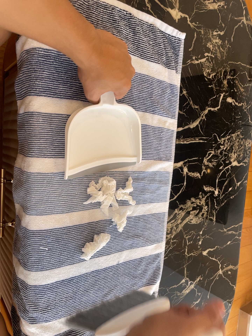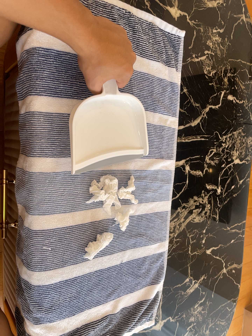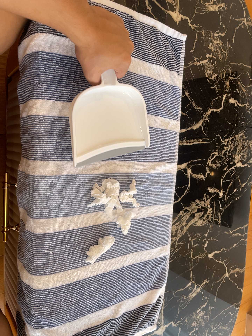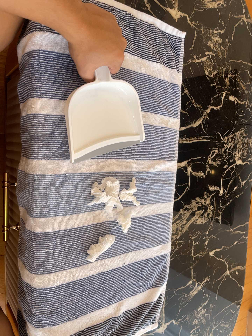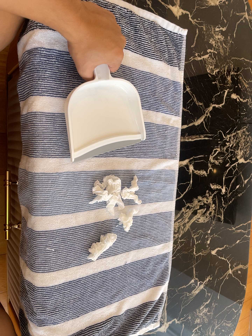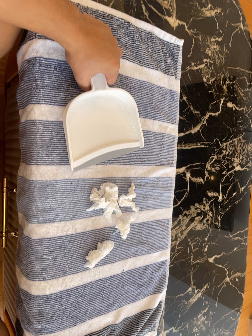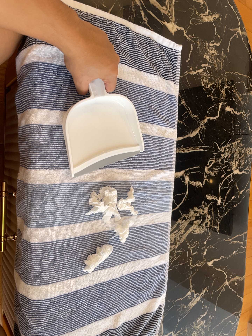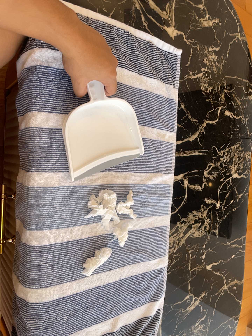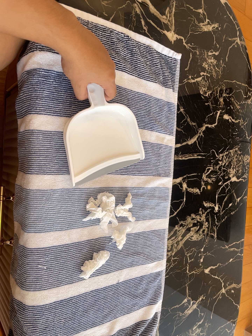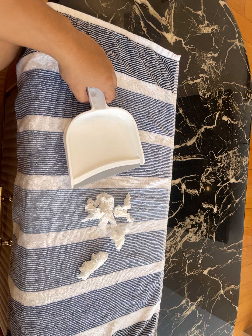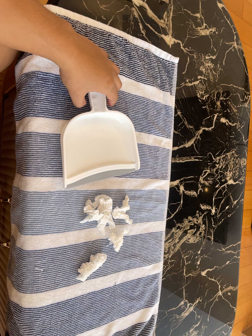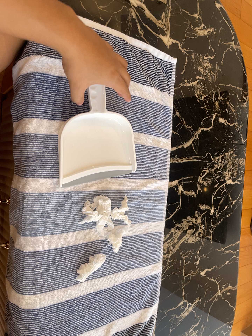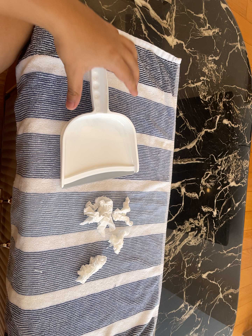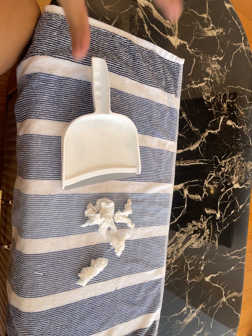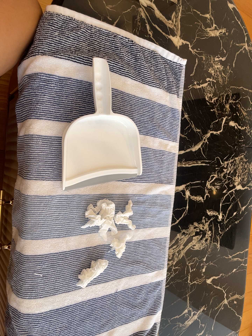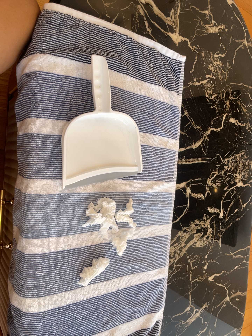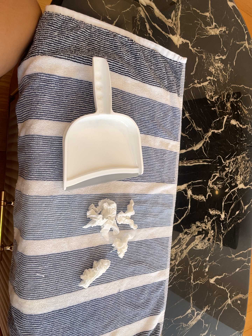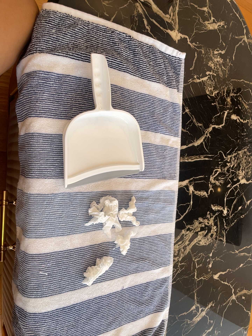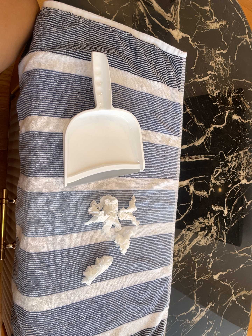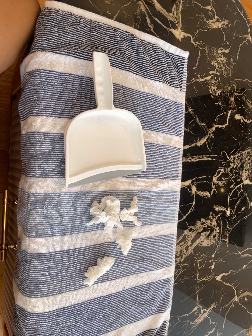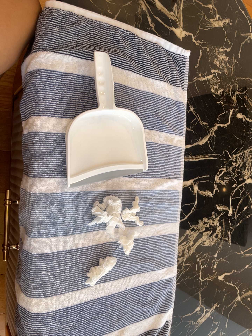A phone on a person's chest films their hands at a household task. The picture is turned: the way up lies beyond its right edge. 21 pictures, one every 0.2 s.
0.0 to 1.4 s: The camera shifts only a little, or ends up much as it began.
1.4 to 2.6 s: The camera keeps its place and its aim.
2.6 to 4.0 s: The camera shifts only a little, or ends up much as it began.
The film runs backward here.
